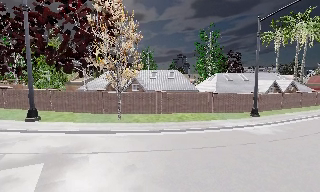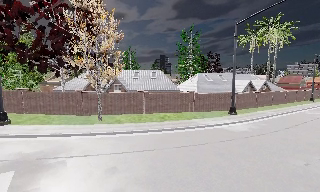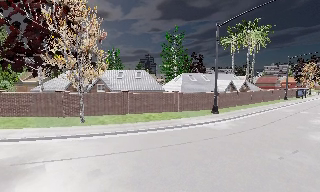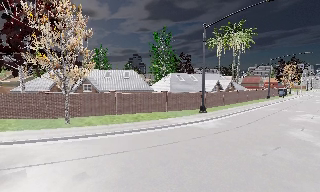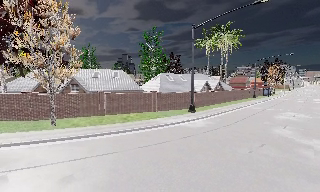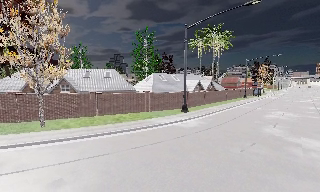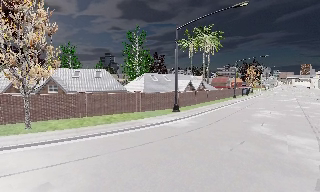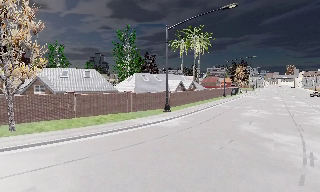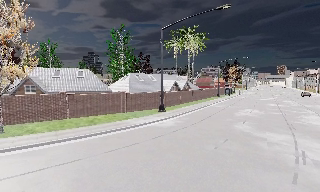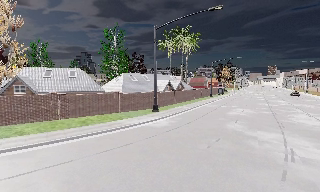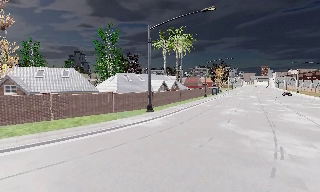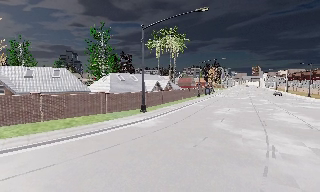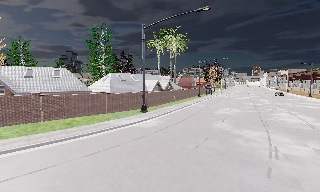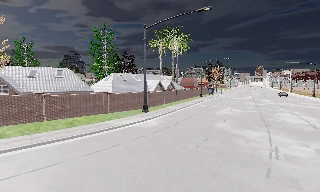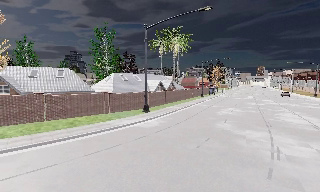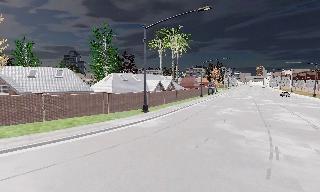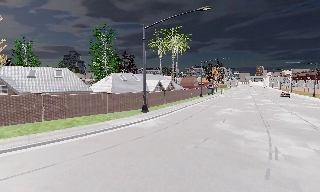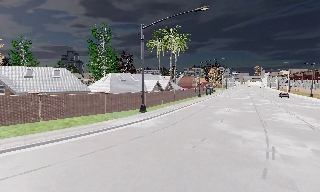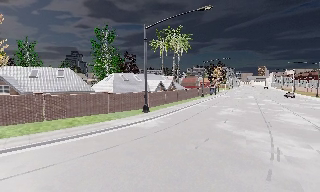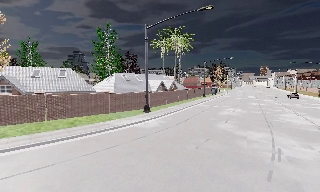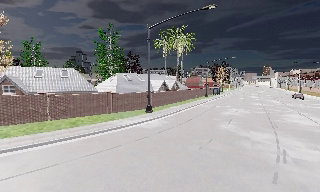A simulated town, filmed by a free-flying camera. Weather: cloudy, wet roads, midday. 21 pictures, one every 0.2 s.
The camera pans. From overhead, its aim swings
clockwise.
The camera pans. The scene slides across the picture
to the left.
0.0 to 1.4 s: The scene slides to the left, as the camera pans about 30 degrees to its right.
1.4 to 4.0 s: The camera shifts only a little, or ends up much as it began.
The film runs backward here.
